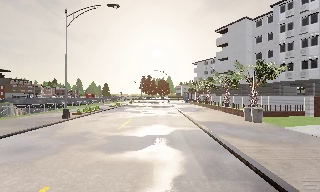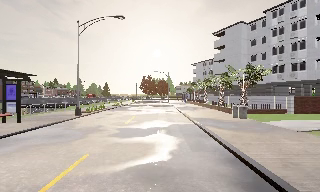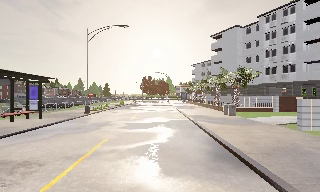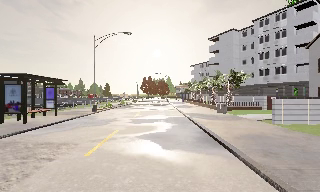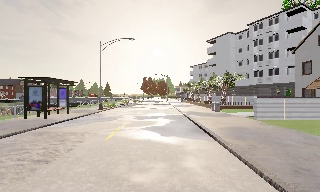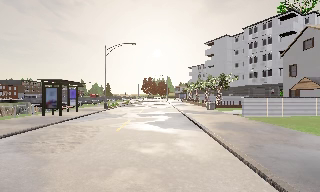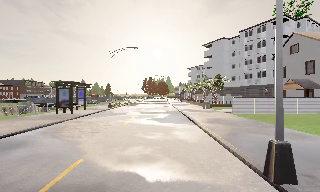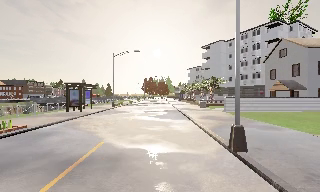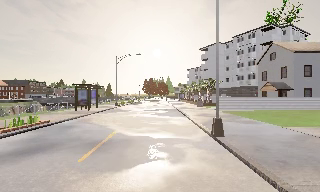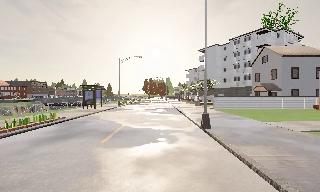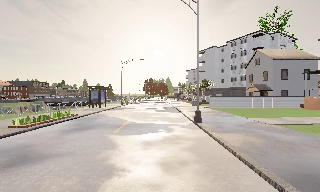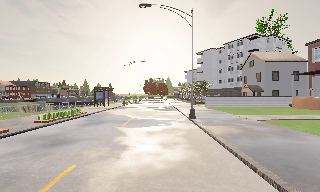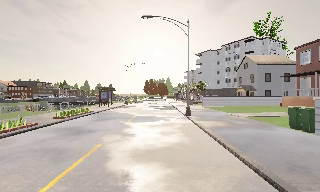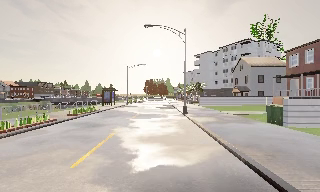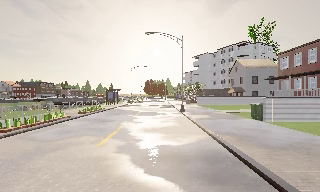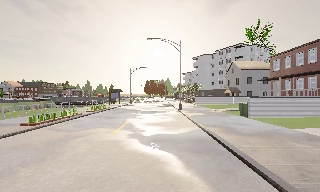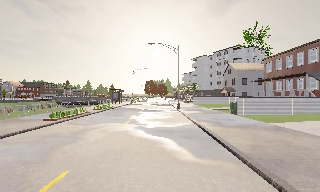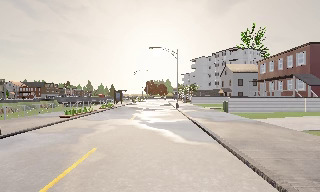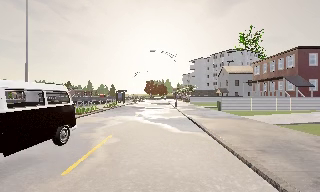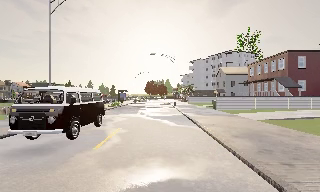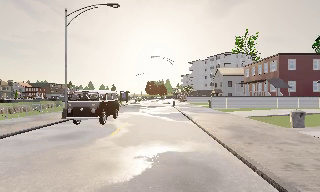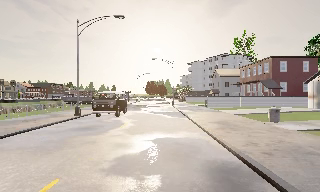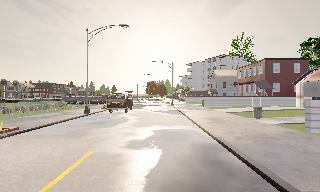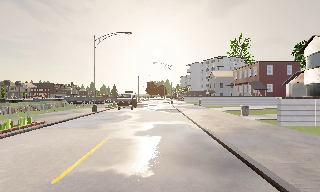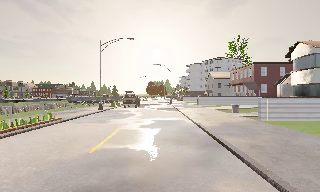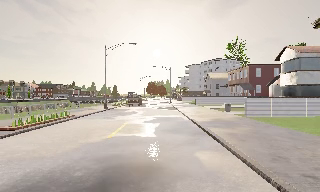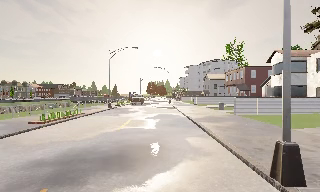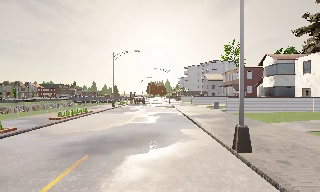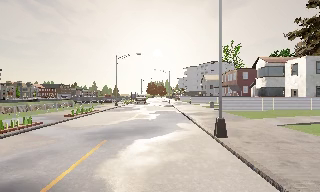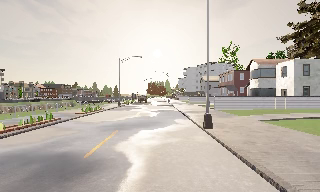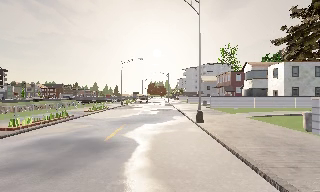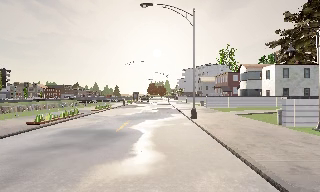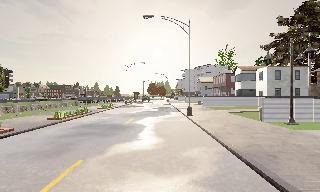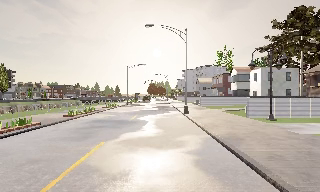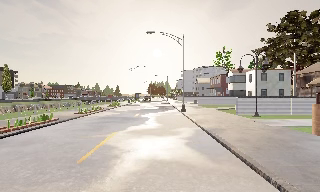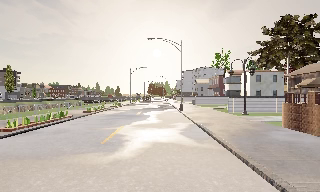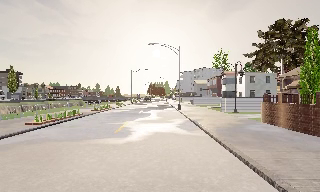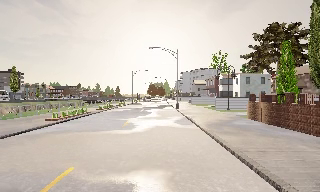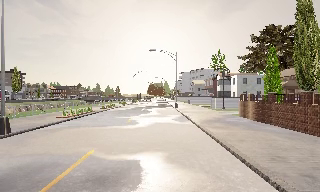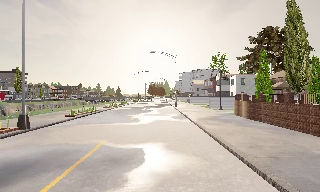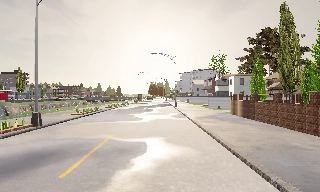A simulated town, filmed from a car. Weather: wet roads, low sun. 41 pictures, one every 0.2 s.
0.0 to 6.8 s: The camera travels backward, about 55 m, so what stands in front gets smaller.
6.8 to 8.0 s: The camera travels backward, about 8 m, so what stands in front gets smaller. It loses speed.
The film runs backward here.
